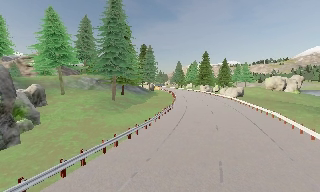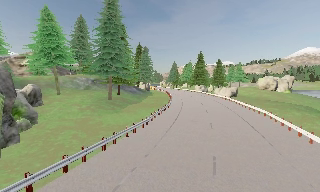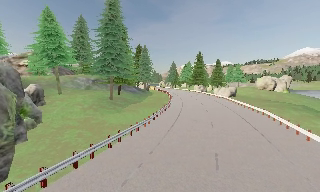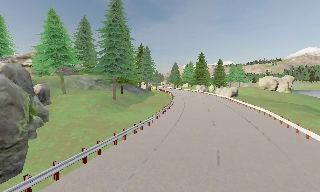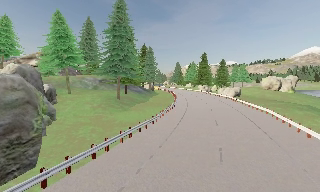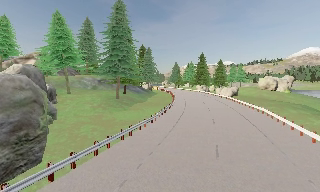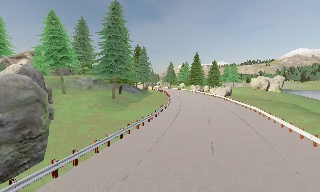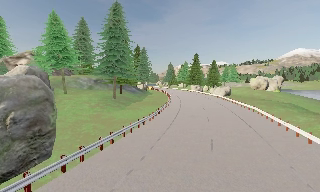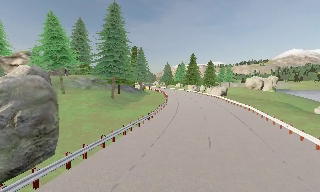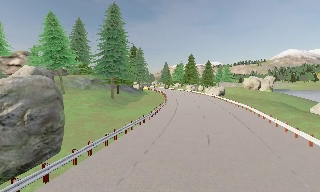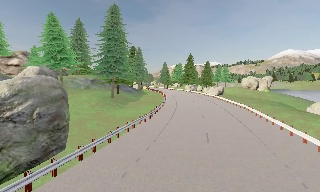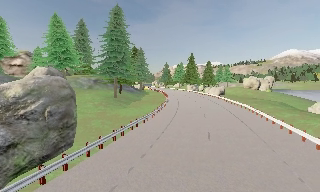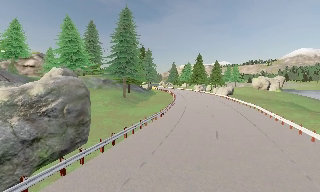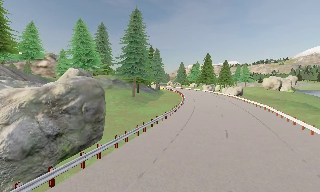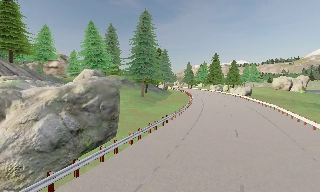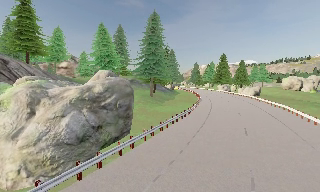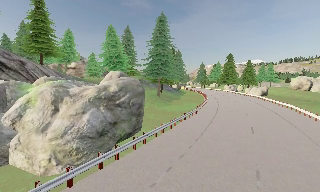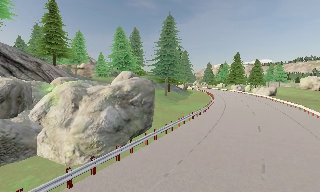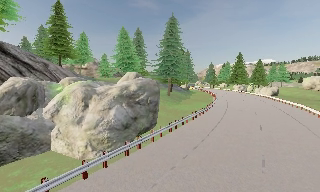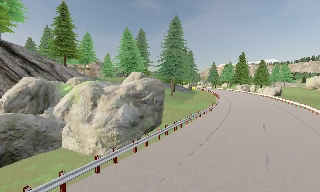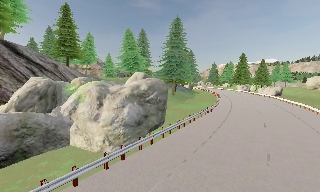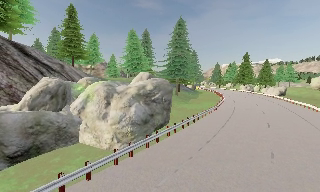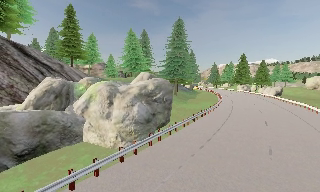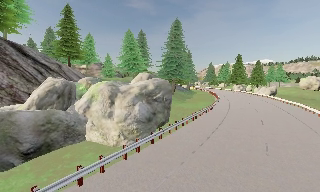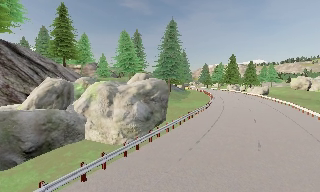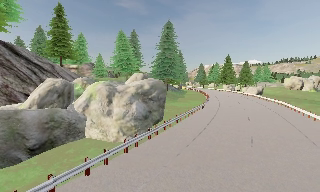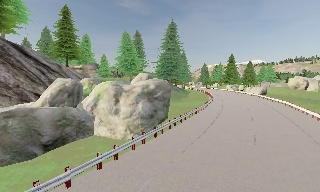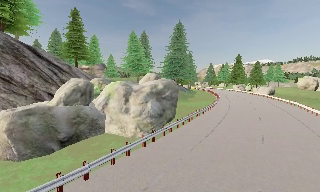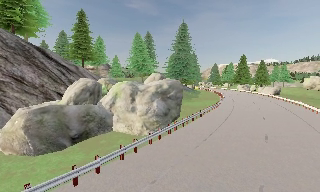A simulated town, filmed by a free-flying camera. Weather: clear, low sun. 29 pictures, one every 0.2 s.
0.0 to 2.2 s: The camera travels backward, about 5 m, so what stands in front gets smaller.
2.2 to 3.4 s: The camera pans to its left, which is counterclockwise from overhead, by about 15 degrees. It travels backward and to its left, about 4 m, so what stands in front gets smaller. It gains speed.
3.4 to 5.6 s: The camera travels backward and to its left, about 5 m, so what stands in front gets smaller.
The film runs backward here.
